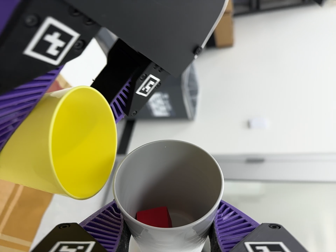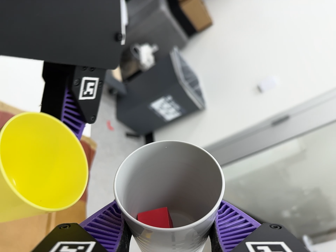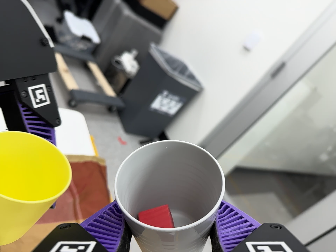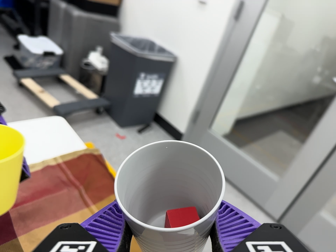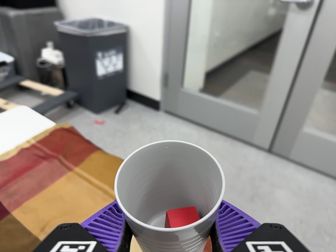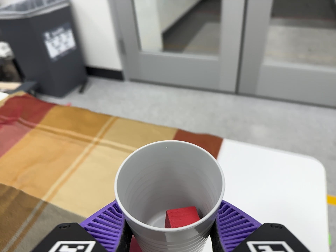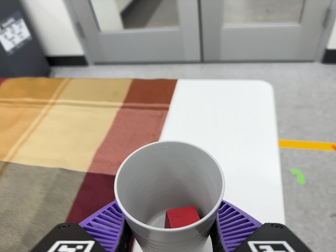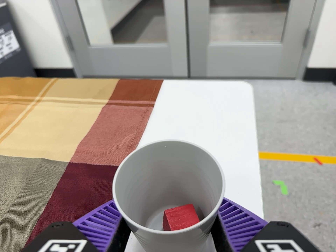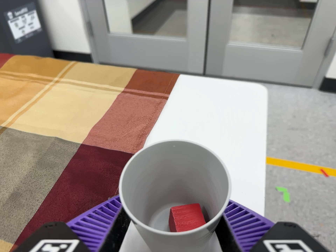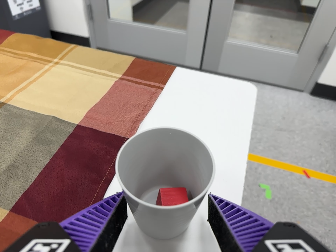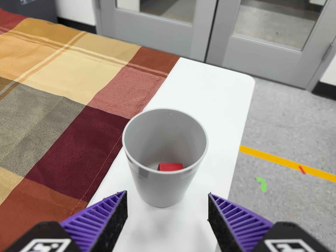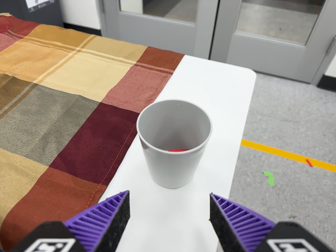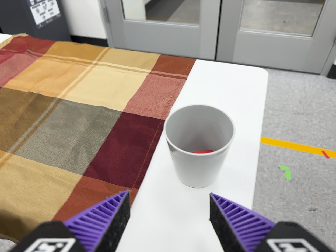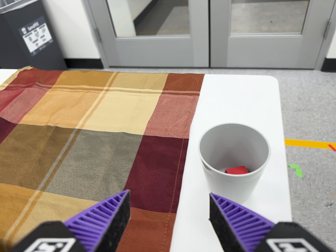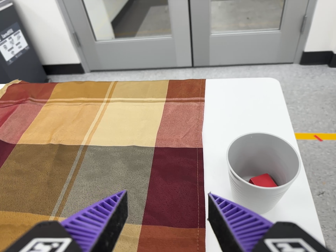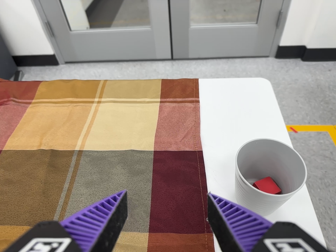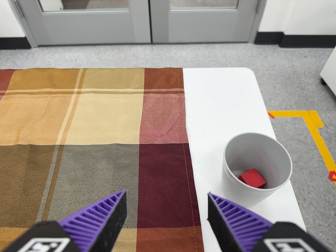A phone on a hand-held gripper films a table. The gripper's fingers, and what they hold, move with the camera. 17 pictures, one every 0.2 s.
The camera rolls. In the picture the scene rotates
counterclockwise.
0.0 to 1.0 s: The camera travels toward the bottom of its view and to its right, about 32 cm, so close, fixed things drift upward. Its aim tips toward the bottom of its view by about 15 degrees, and the scene shifts upward. It rolls about its line of sight by about 100 degrees, and the scene rotates counterclockwise.
1.0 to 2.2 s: The camera travels toward the bottom of its view and backward, about 16 cm, so close, fixed things drift upward.
2.2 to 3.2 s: The camera pans to its right by about 15 degrees. It travels to its left and toward the top of its view, about 18 cm. It rolls about its line of sight by about 15 degrees, and the scene rotates counterclockwise.
The film runs backward here.
